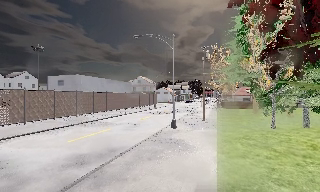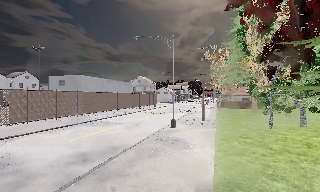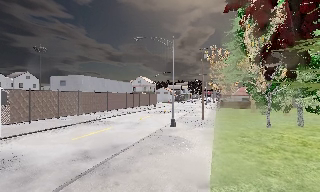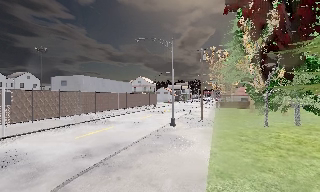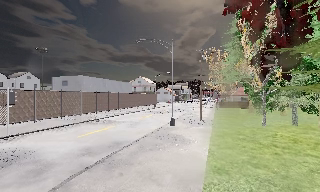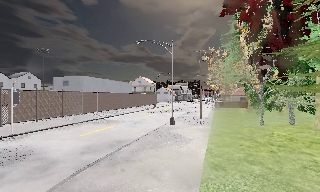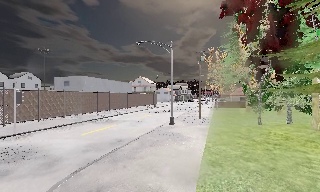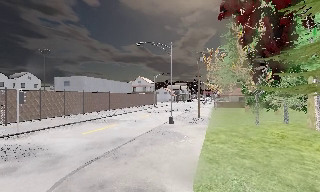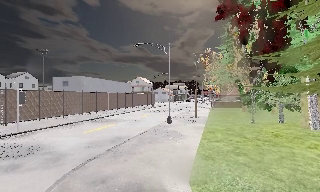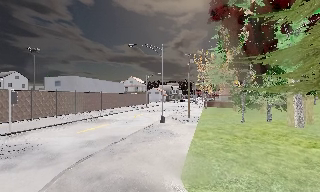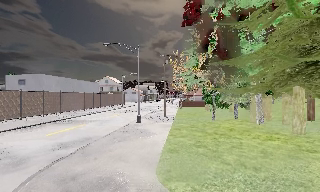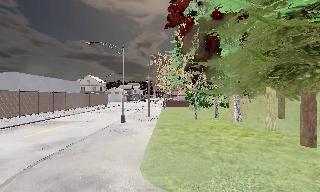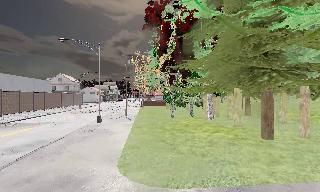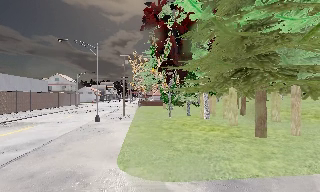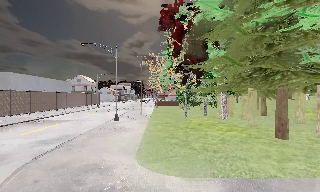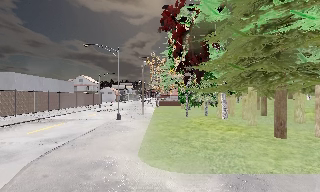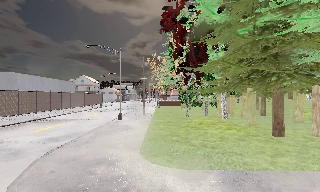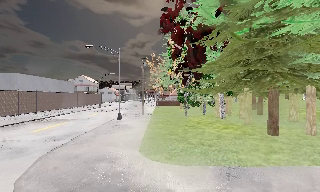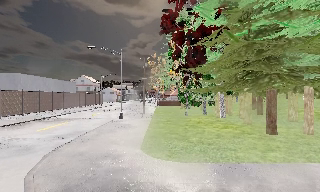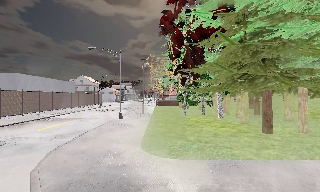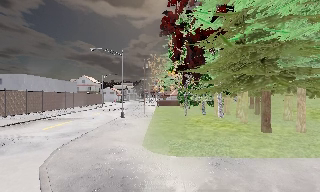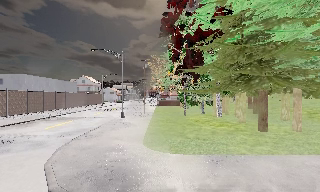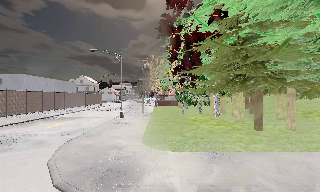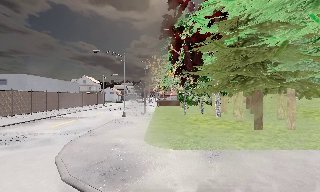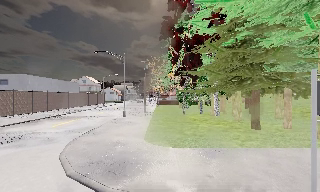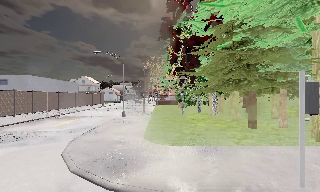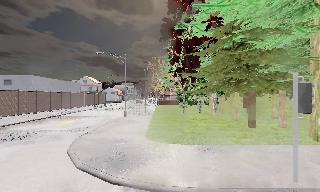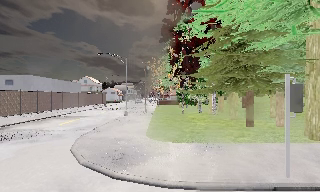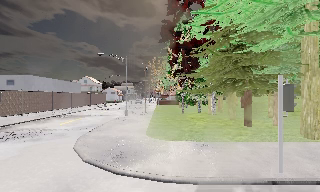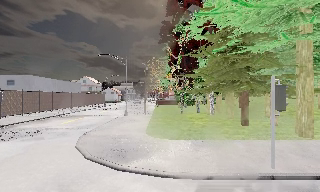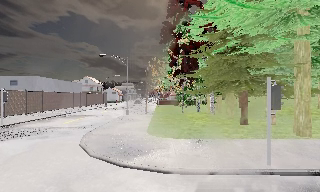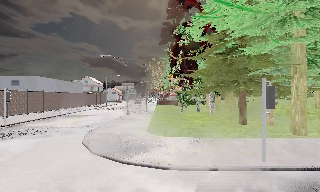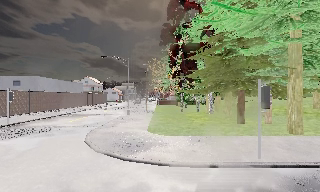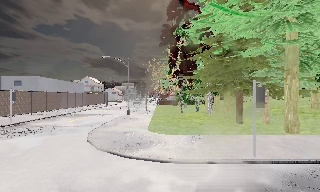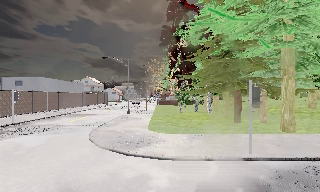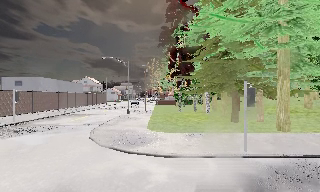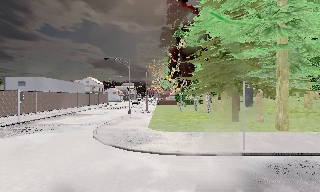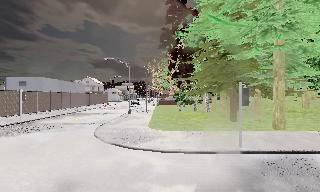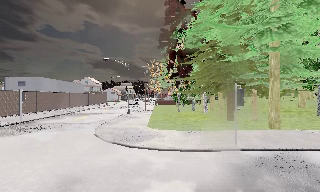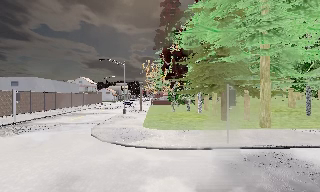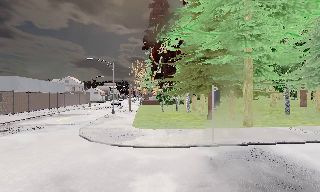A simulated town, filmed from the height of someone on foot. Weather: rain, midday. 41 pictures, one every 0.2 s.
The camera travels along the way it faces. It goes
backward.
0.0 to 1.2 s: The camera travels backward, about 1.5 m, so what stands in front gets smaller.
1.2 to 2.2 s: The scene slides to the left, as the camera pans about 15 degrees to its right. It travels backward, about 1.5 m, so what stands in front gets smaller.
2.2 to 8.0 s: The camera travels backward, about 8 m, so what stands in front gets smaller.
The film runs backward here.
